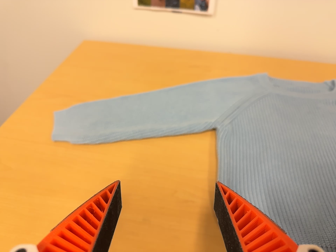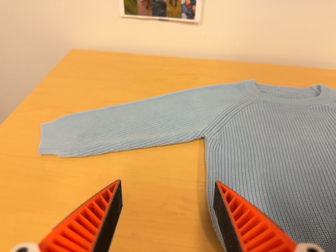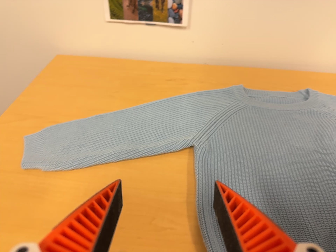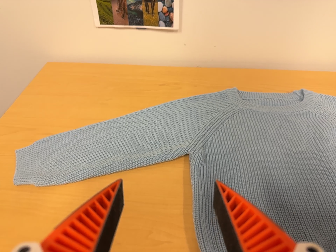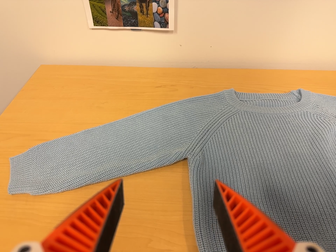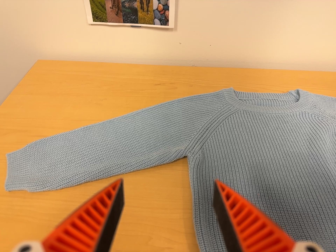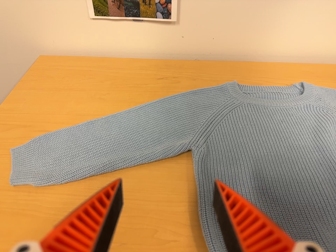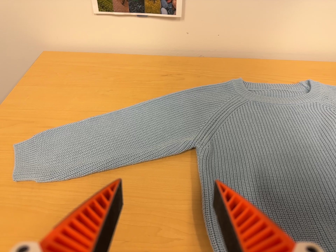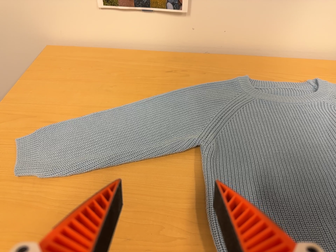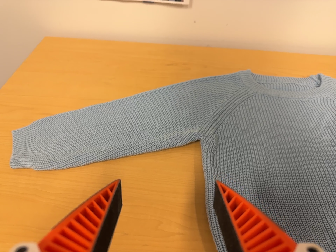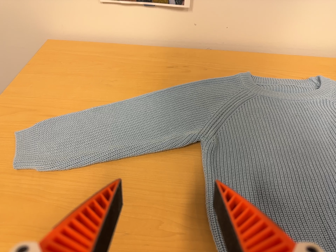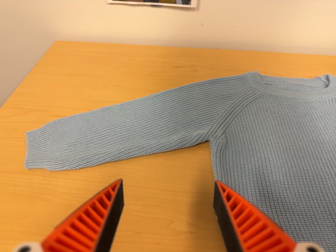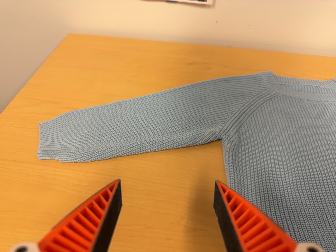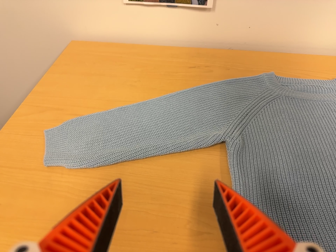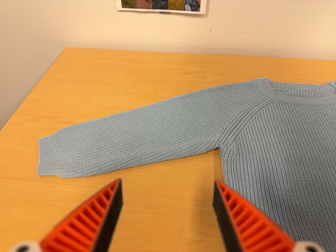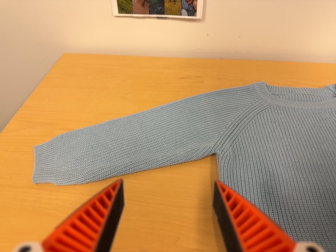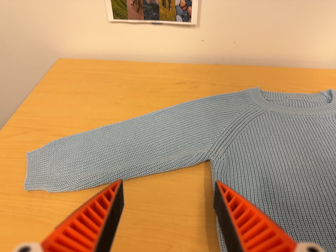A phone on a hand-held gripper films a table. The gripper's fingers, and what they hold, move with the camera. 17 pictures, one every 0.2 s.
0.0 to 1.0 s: The camera travels toward the top of its view and forward, about 8 cm, so close, fixed things drift downward.
1.0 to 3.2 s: The camera shifts only a little, or ends up much as it began.
The film runs forward here.
